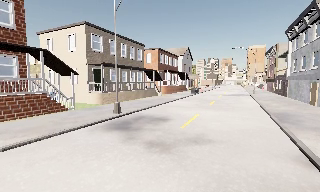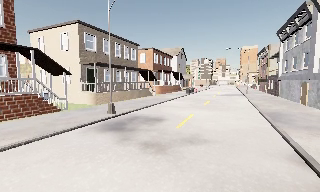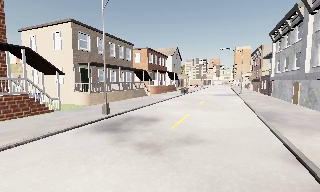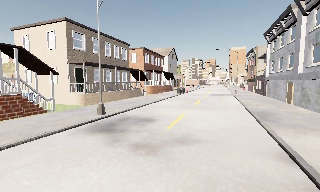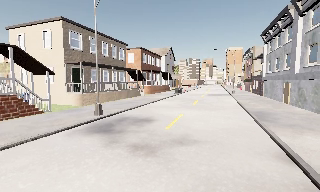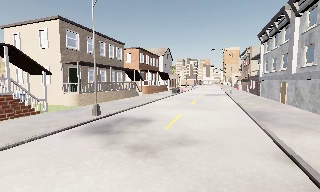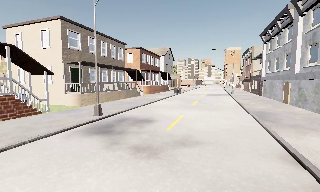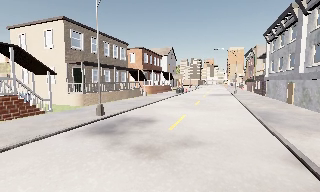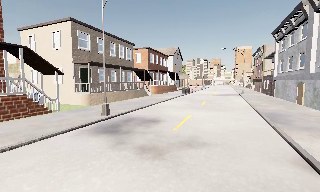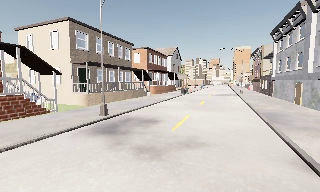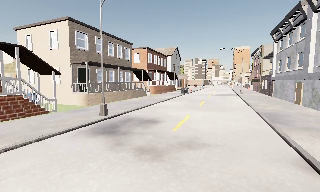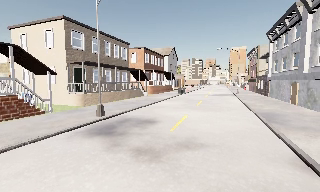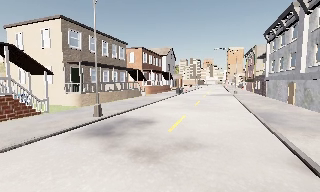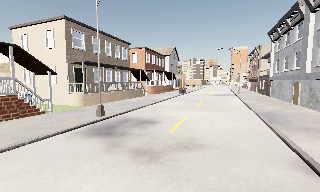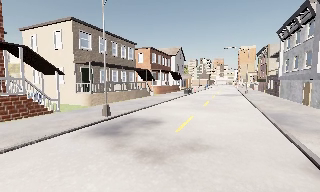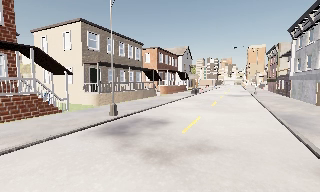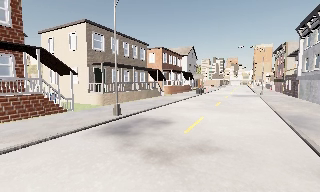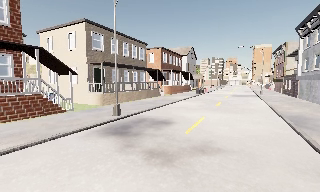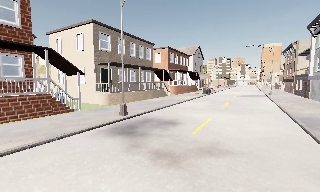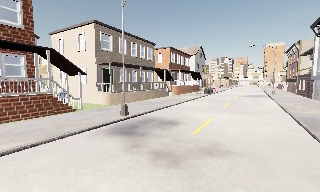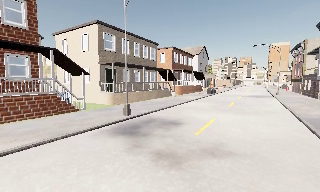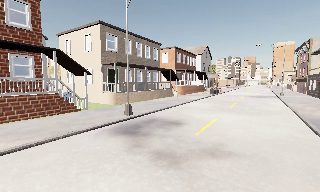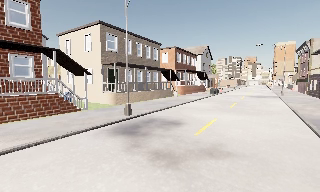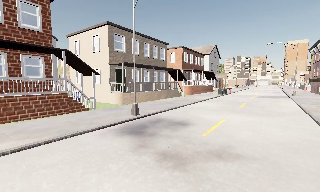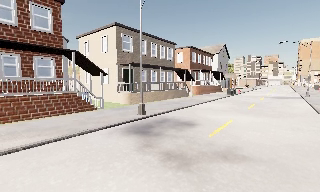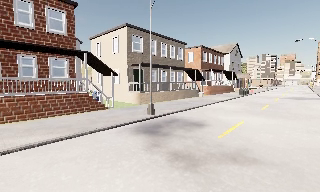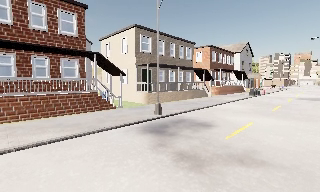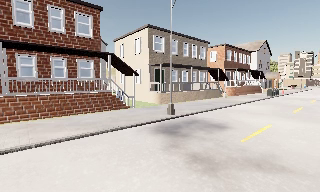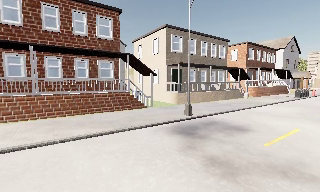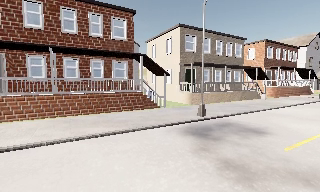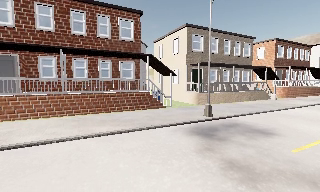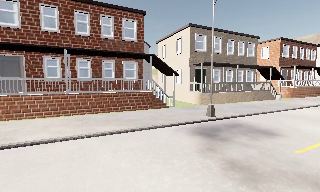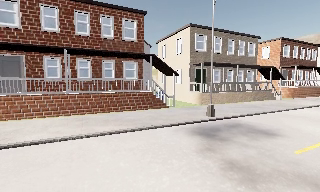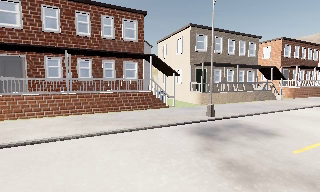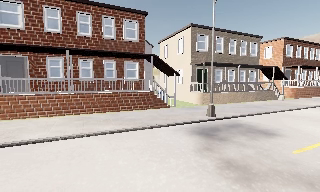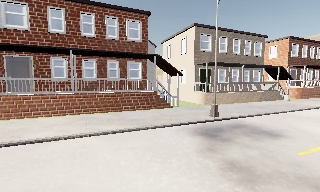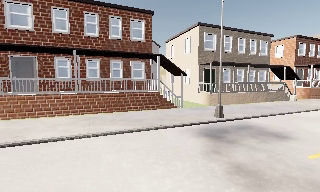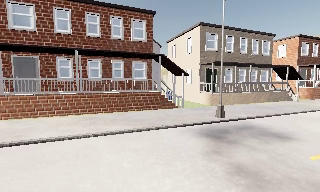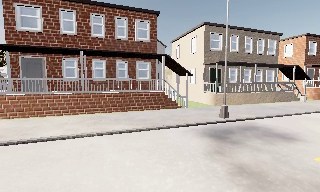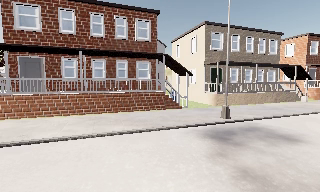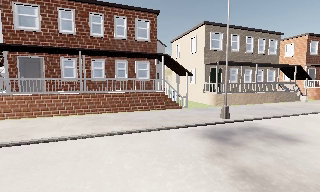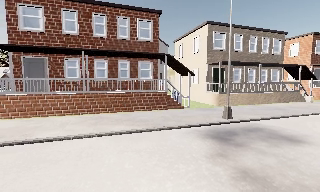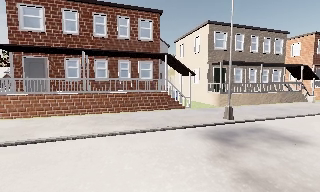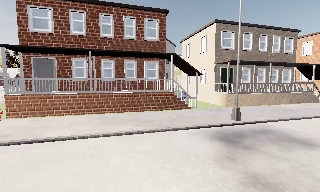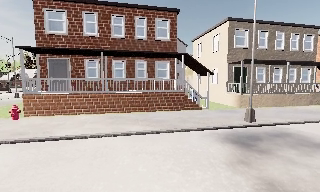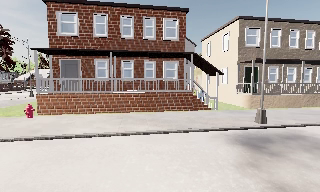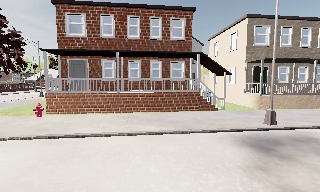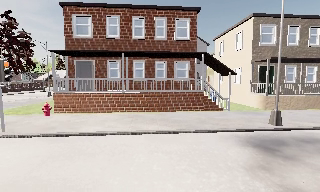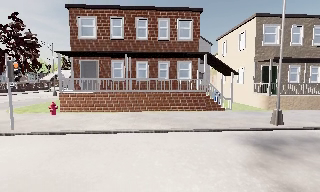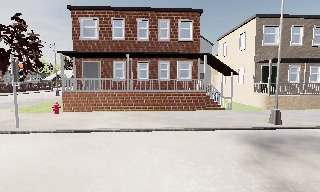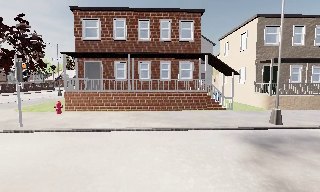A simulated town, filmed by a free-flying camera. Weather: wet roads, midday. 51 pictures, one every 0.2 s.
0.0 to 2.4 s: The camera travels forward, about 0.5 m, so what stands in front looms larger.
2.4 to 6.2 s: The camera pans to its left, which is counterclockwise from overhead, by about 45 degrees. It travels to its right, about 1 m.
6.2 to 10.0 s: The camera pans to its left, which is counterclockwise from overhead, by about 25 degrees. It travels to its right, about 0.5 m.
The film runs forward here.
